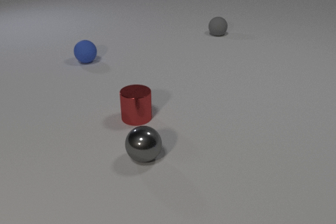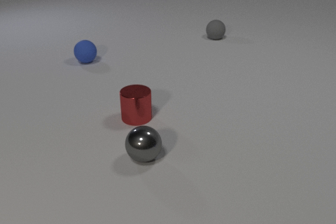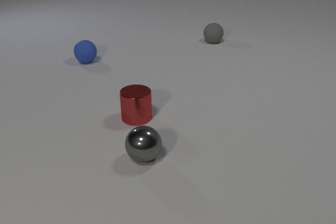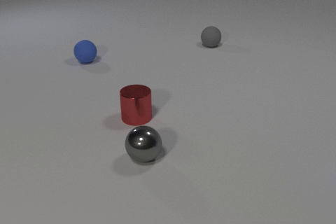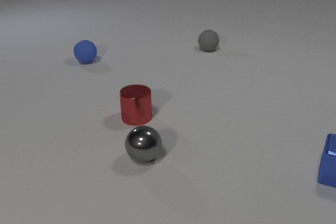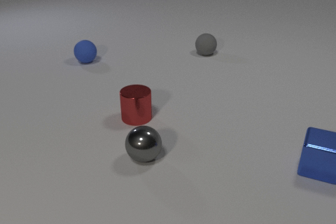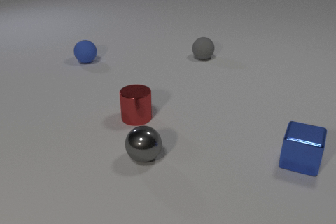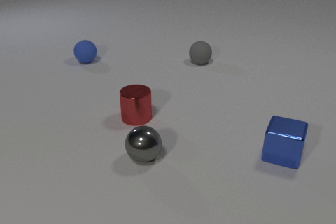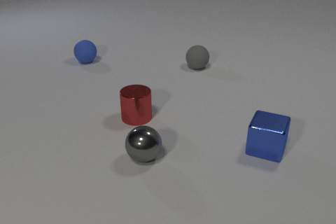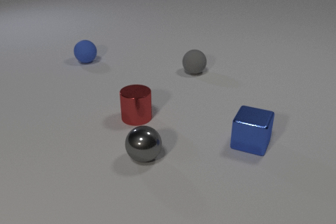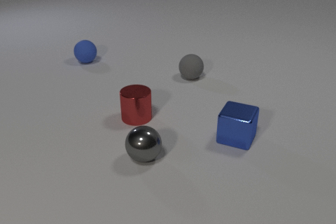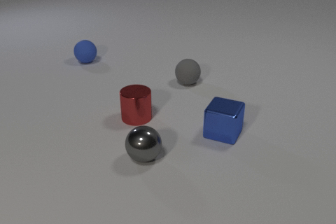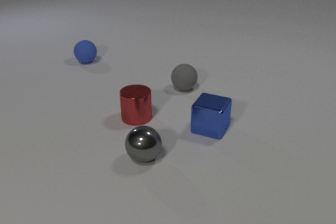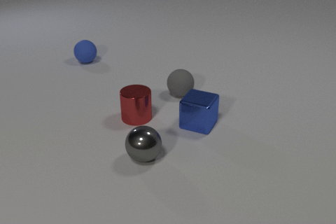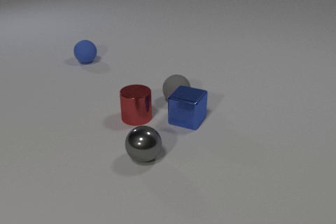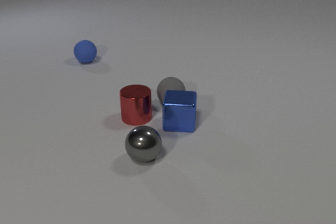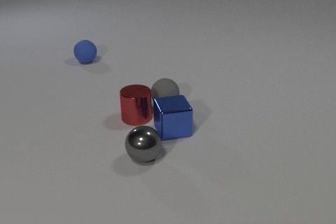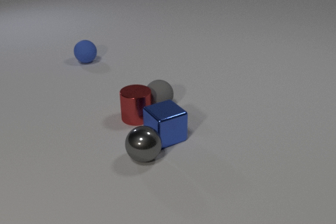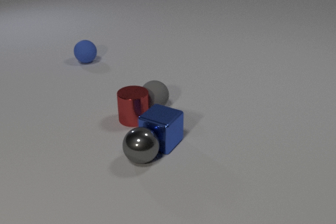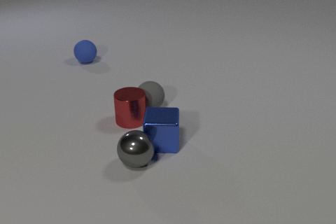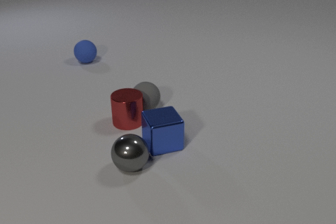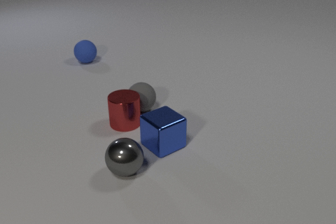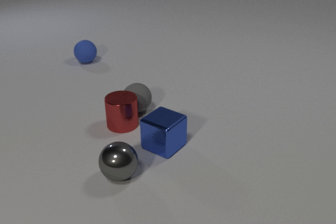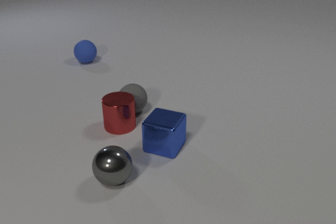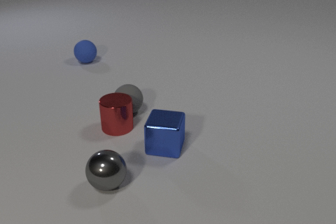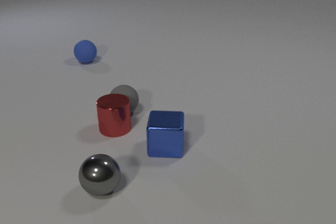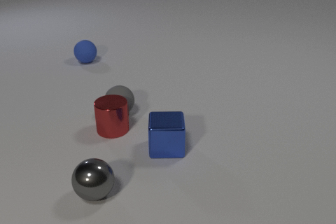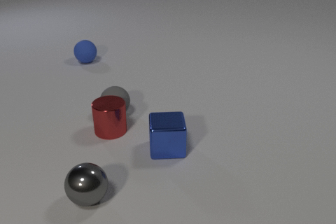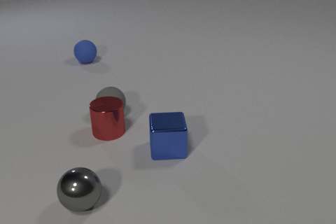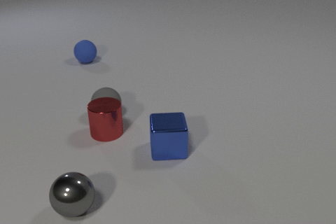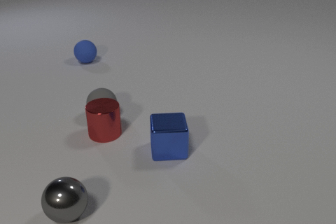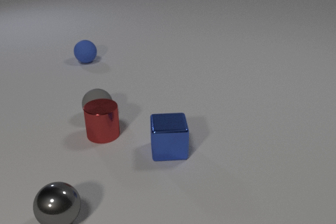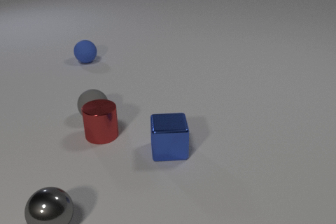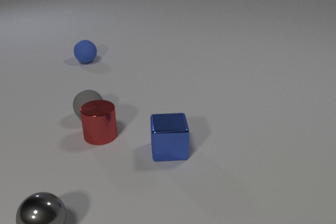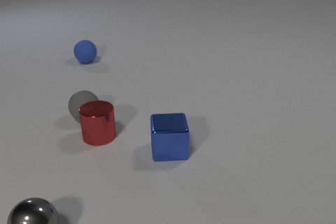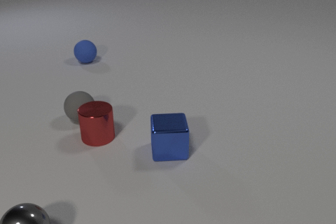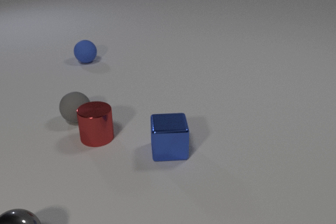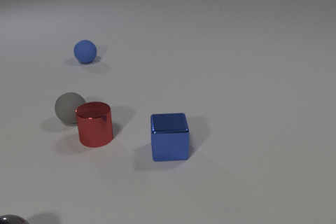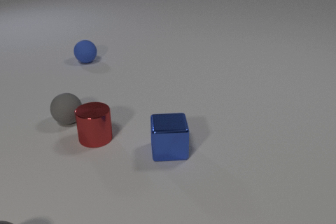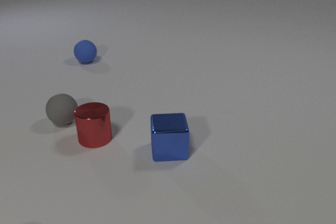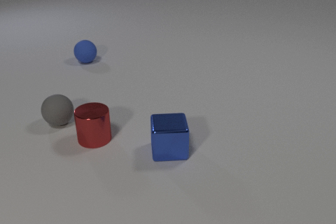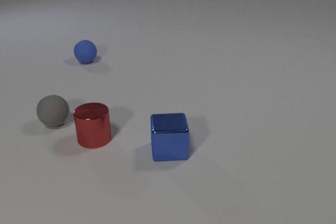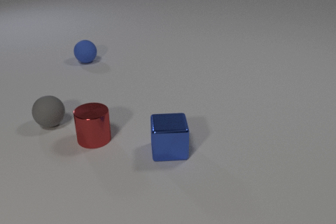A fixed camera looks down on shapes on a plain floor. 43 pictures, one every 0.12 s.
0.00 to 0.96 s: The blue metal cube comes in at the right edge, slides to the left. The gray rubber sphere rolls toward the camera.
0.96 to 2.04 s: The blue metal cube slides to the left, spins counterclockwise seen from above by about 60 degrees, its near face sliding to the right. The gray rubber sphere rolls toward the camera and to the left. The blue metal cube and the gray rubber sphere collide. The gray rubber sphere and the red metal cylinder collide.
2.04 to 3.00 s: The blue metal cube slides toward the camera, spins so that its near face slides to the right, counterclockwise seen from above. The gray rubber sphere rolls to the left. The red metal cylinder slides to the left and toward the camera. The gray metal sphere rolls toward the camera and to the left. The blue metal cube and the gray metal sphere collide.
3.00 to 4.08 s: The gray rubber sphere rolls to the left. The red metal cylinder slides to the left and toward the camera. The gray metal sphere rolls to the left and toward the camera.
4.08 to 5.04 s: The gray rubber sphere rolls to the left. The gray metal sphere rolls to the left and toward the camera, leaves at the bottom edge.
What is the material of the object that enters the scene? metal.
How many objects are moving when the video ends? 1.
Are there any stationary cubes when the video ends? yes.
